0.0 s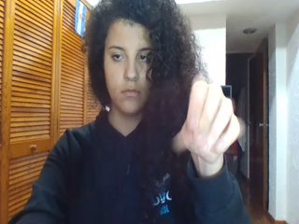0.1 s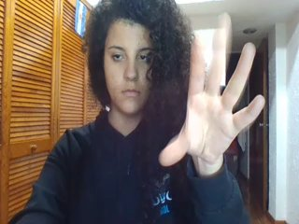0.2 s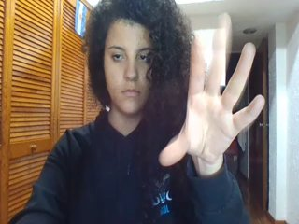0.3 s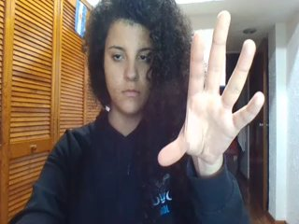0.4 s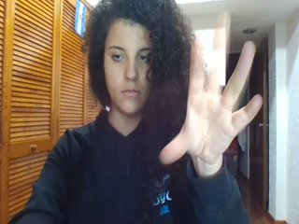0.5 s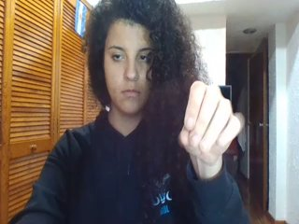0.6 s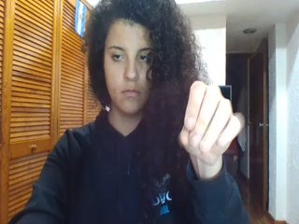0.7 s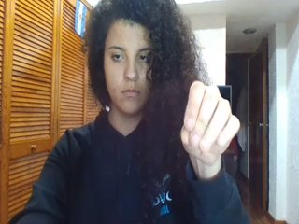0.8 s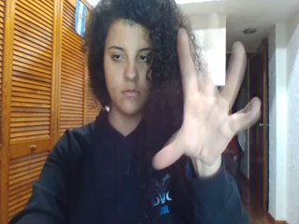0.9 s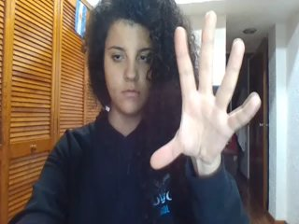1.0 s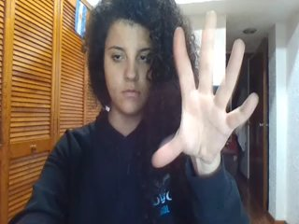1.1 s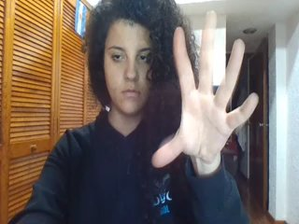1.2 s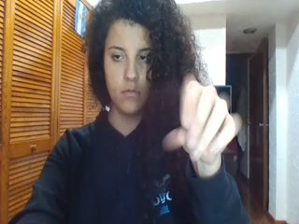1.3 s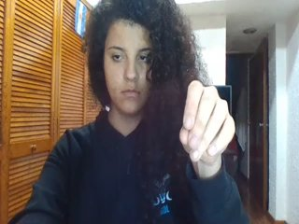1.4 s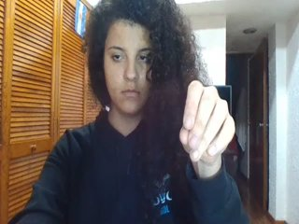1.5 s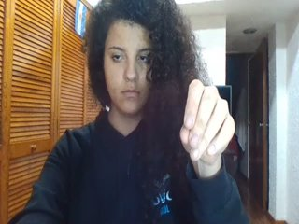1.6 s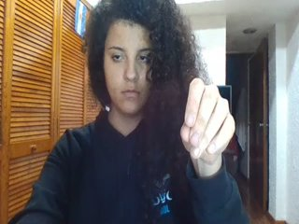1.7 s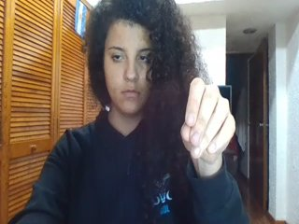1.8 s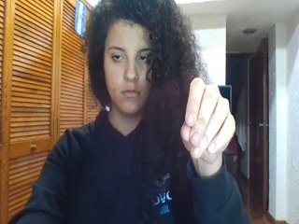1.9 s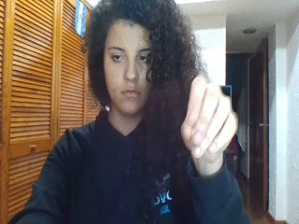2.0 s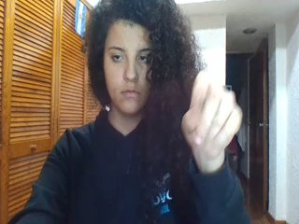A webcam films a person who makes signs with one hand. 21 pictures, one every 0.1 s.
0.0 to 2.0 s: Open twice.
